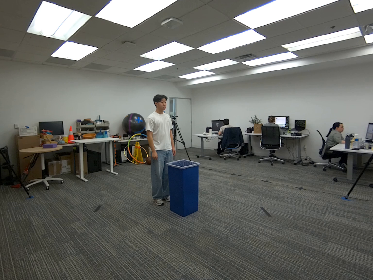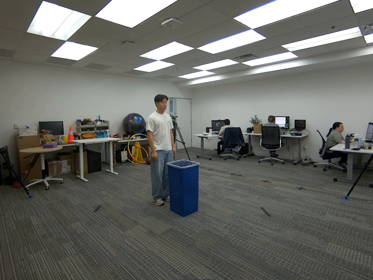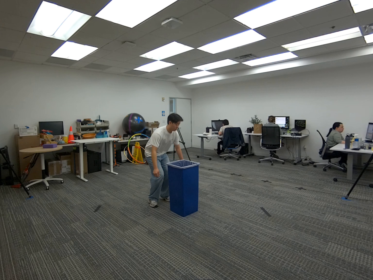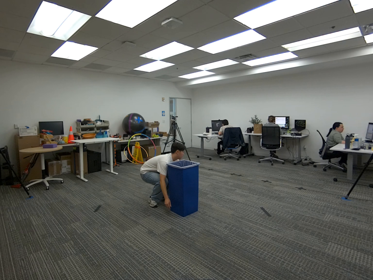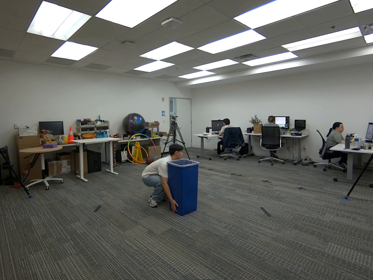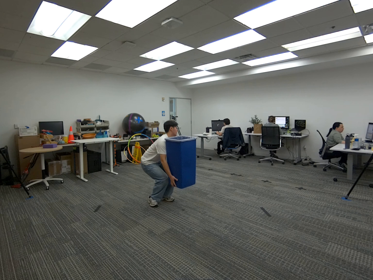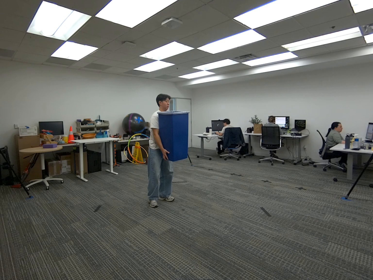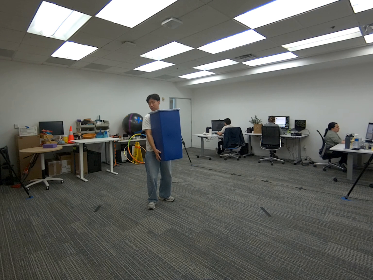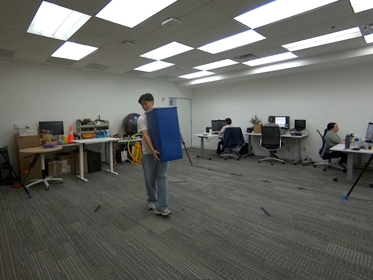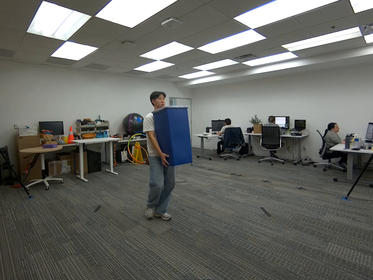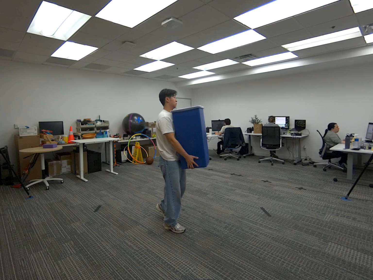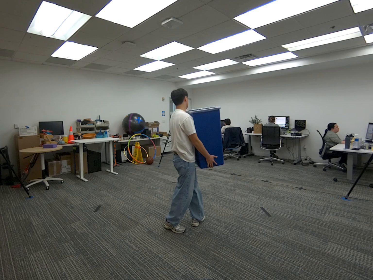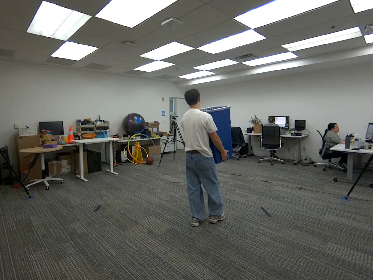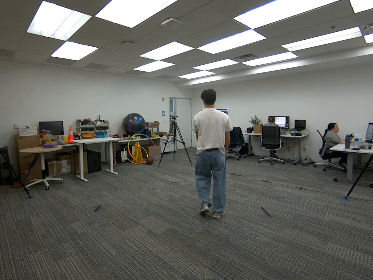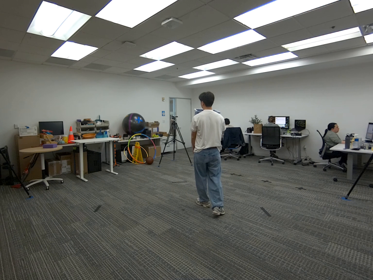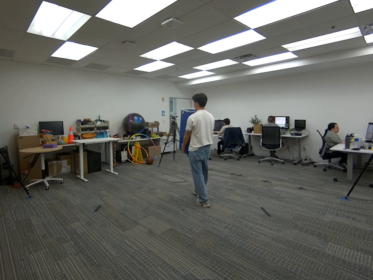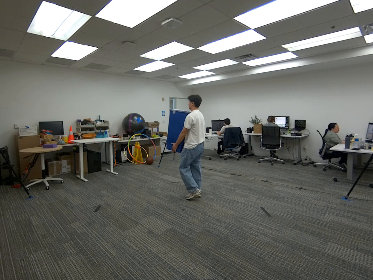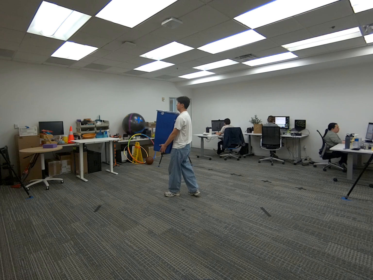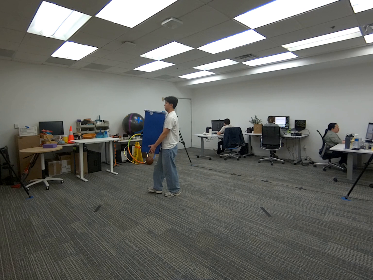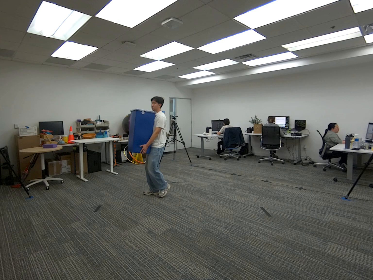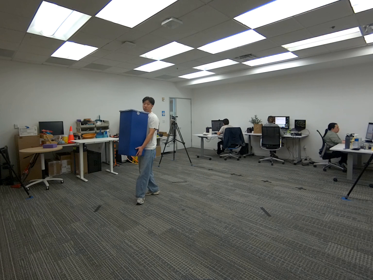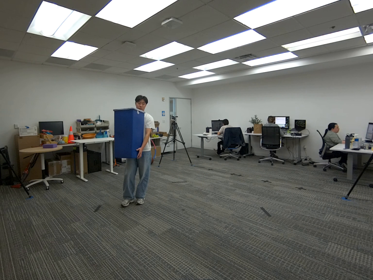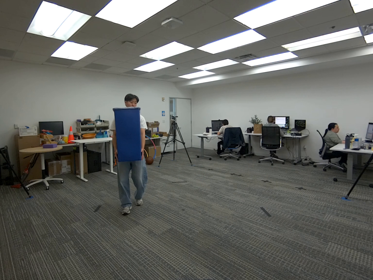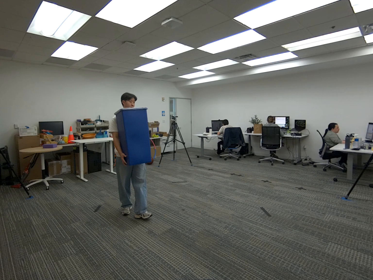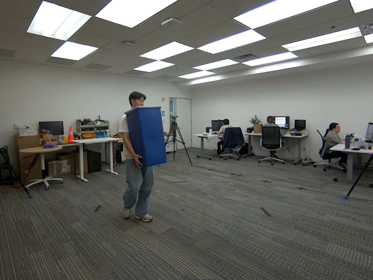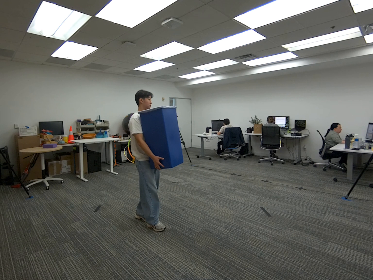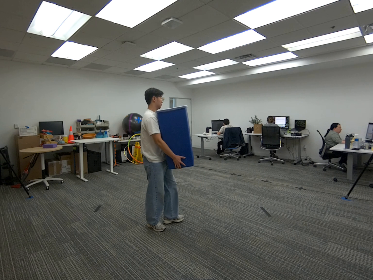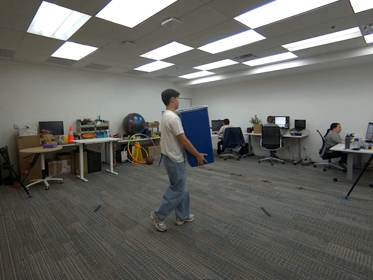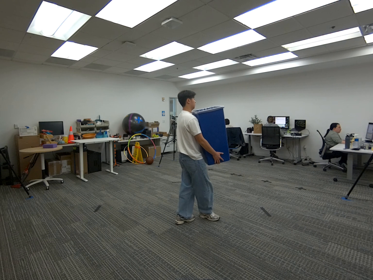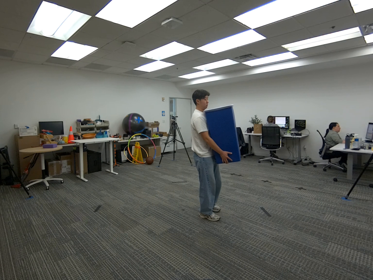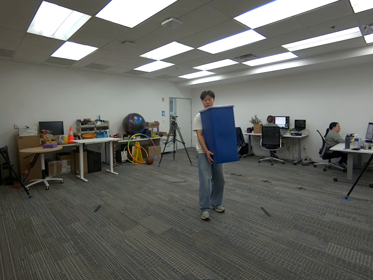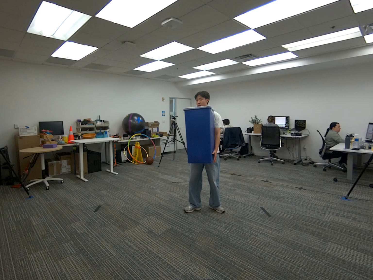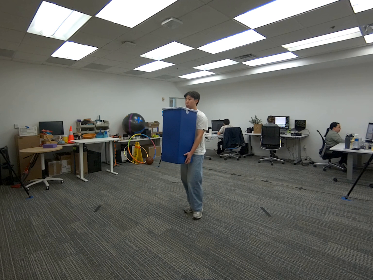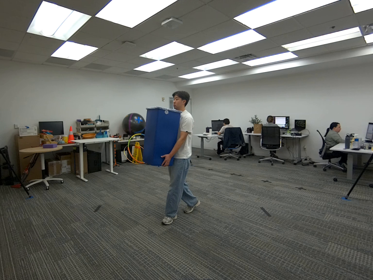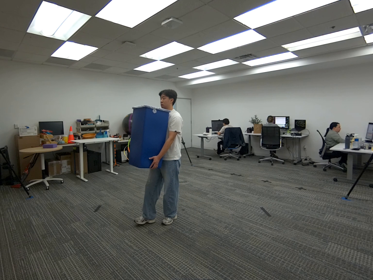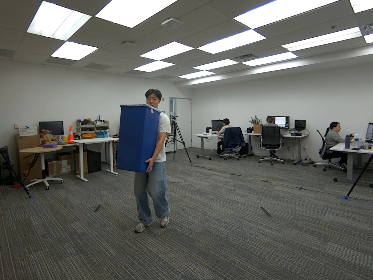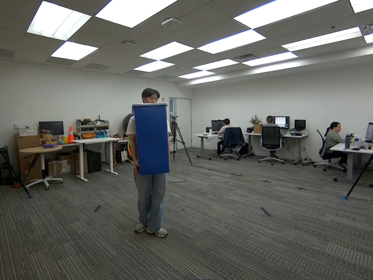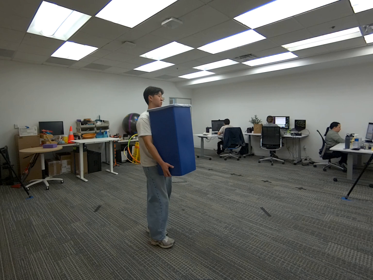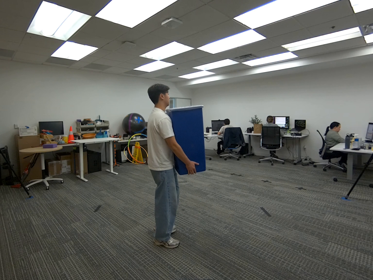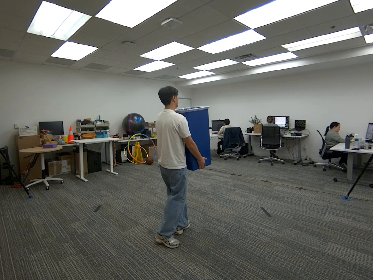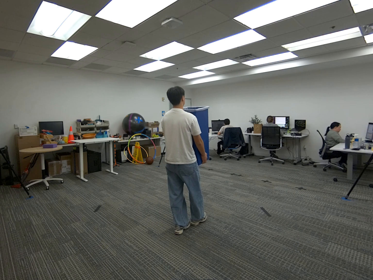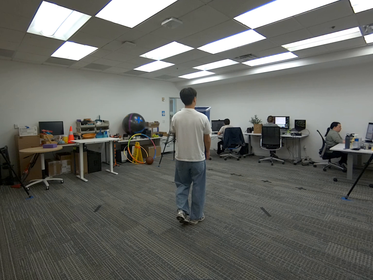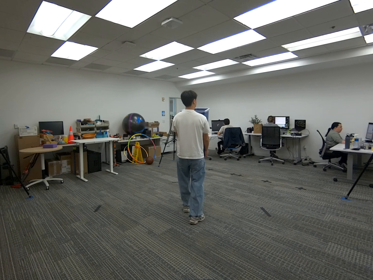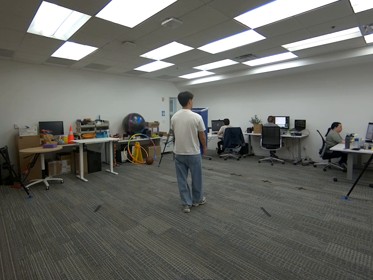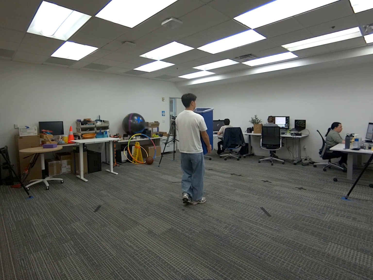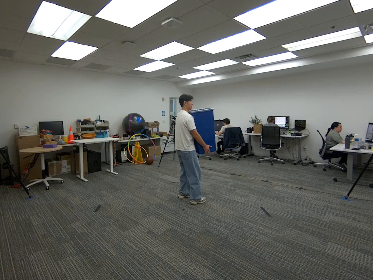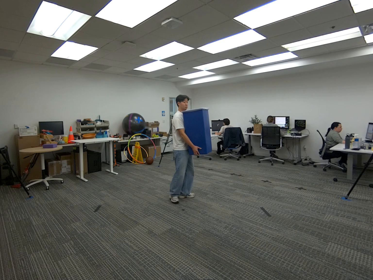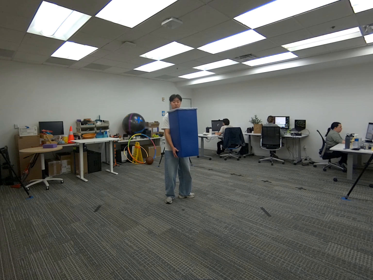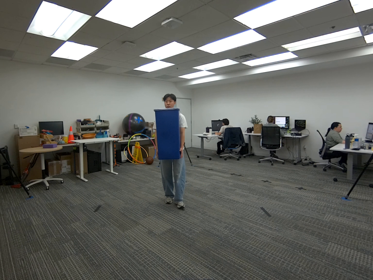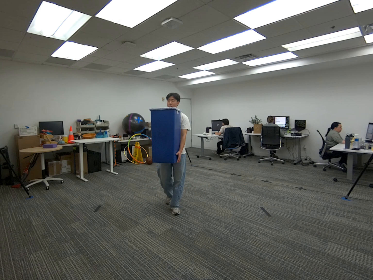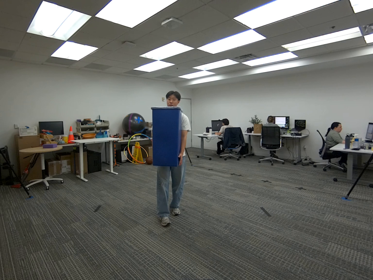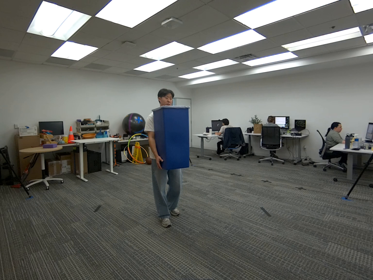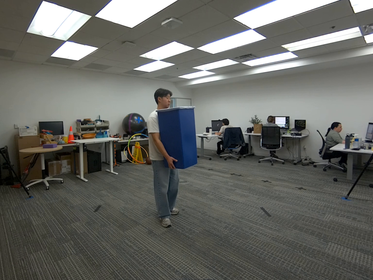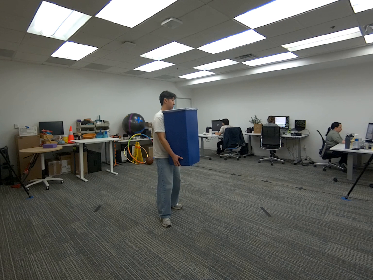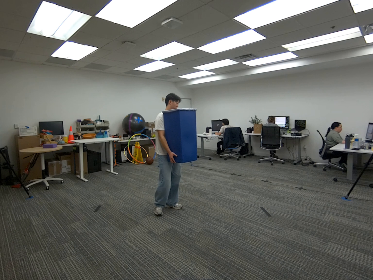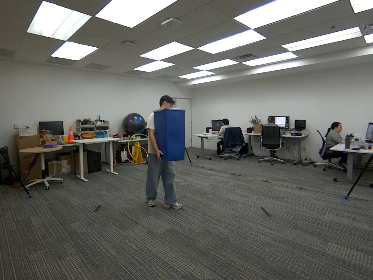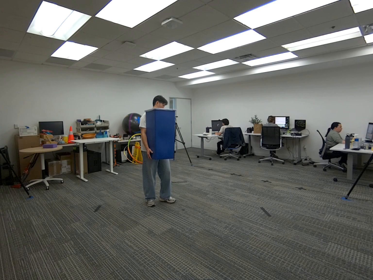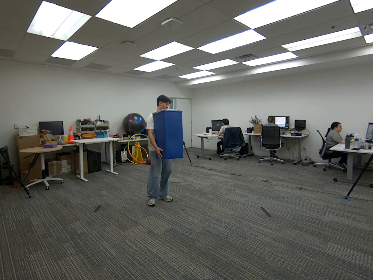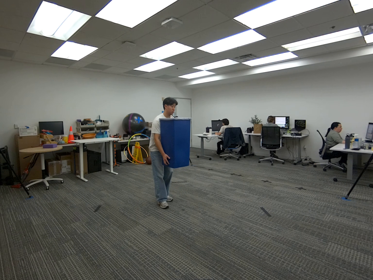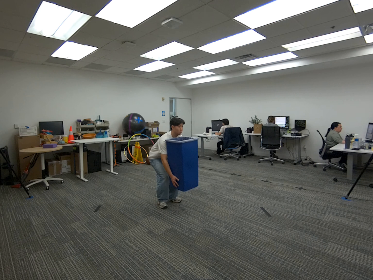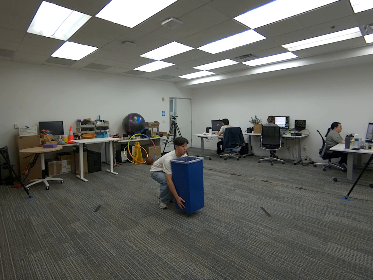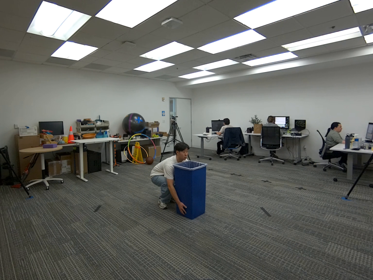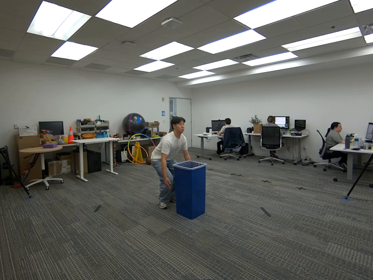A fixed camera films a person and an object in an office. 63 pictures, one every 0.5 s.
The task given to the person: Pick up trash can from the bottom of the container, walk within the bounding area and place on the floor.
